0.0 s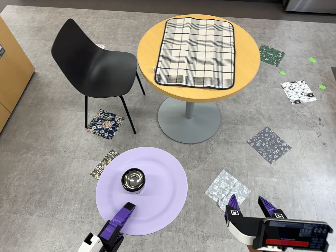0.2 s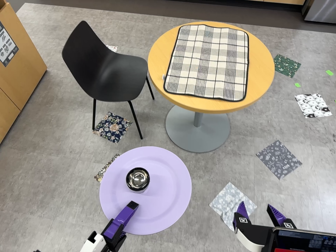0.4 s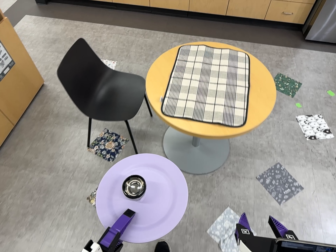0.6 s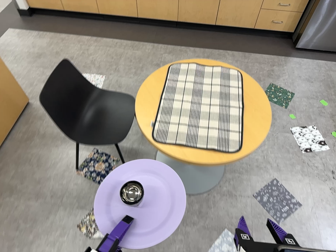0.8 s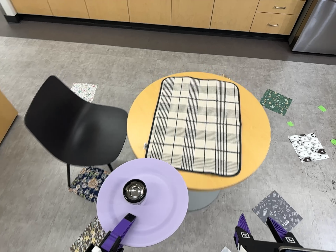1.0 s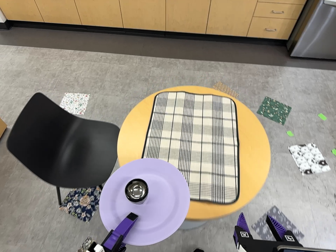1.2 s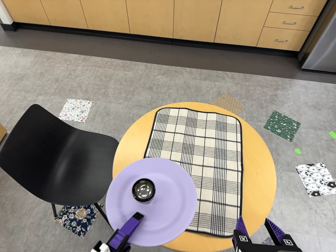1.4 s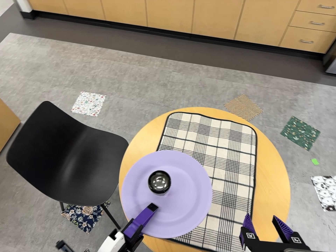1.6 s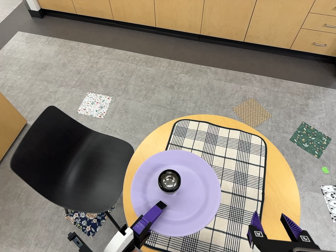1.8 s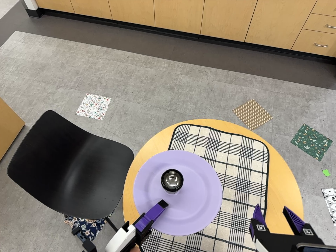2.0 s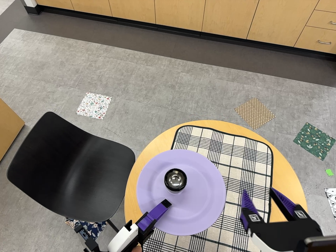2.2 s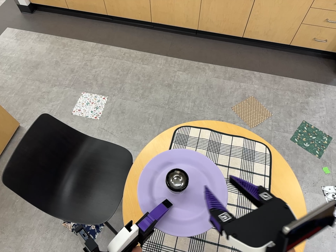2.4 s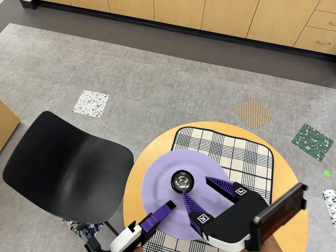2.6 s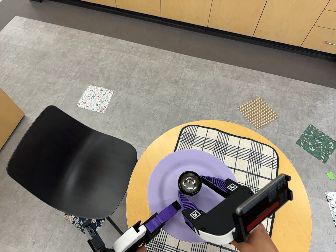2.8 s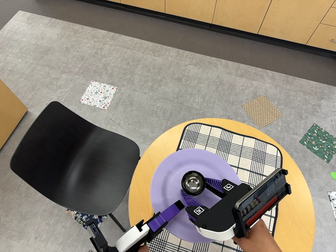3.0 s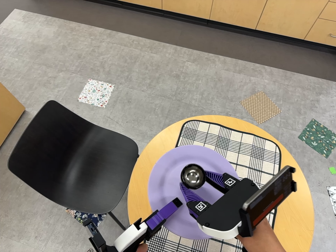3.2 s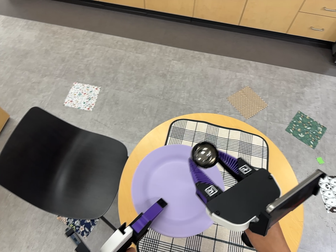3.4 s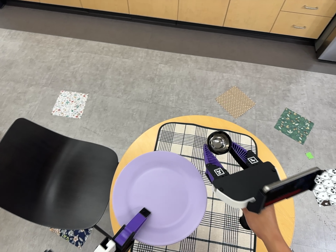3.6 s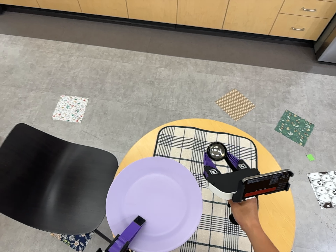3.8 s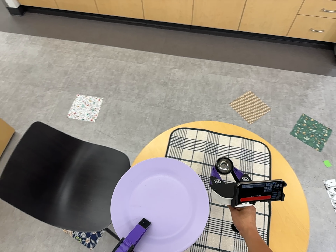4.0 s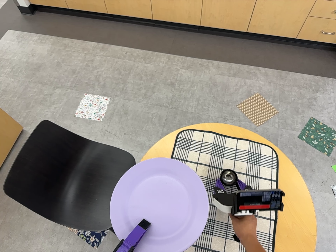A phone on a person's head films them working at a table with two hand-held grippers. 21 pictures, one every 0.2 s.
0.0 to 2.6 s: The camera travels toward the top of its view and forward, about 100 cm, so close, fixed things drift downward. It rolls about its line of sight by about 10 degrees, and the scene rotates clockwise.
2.6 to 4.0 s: The camera travels to its right, about 6 cm, so close, fixed things drift to the left.
The film runs forward here.
